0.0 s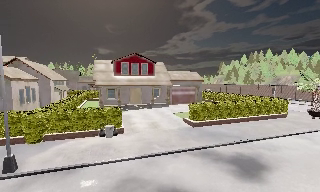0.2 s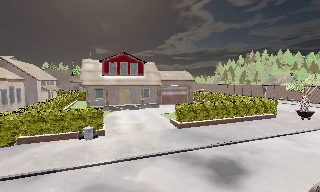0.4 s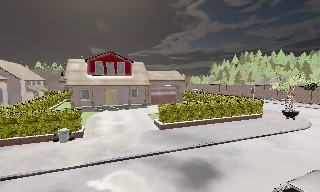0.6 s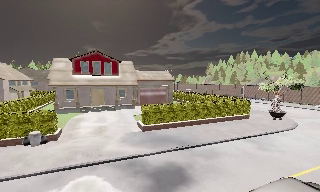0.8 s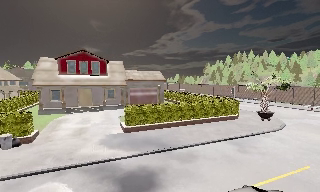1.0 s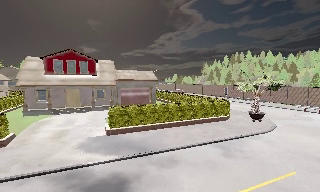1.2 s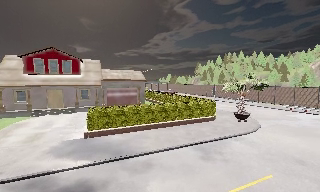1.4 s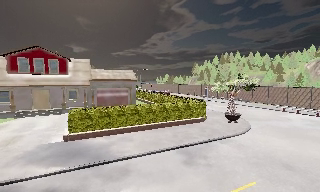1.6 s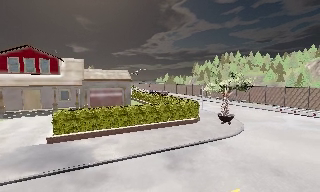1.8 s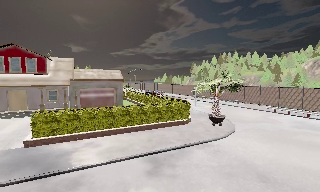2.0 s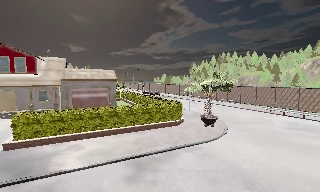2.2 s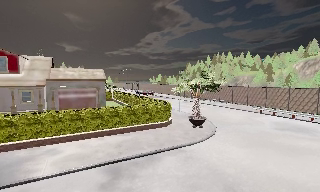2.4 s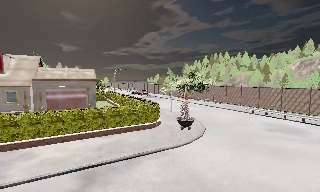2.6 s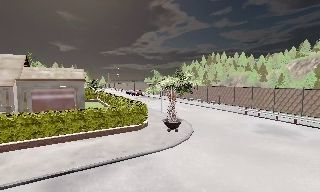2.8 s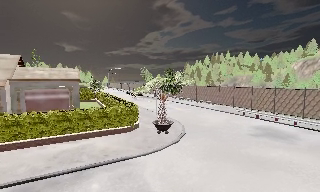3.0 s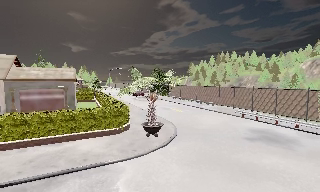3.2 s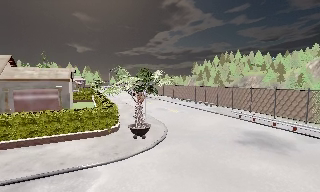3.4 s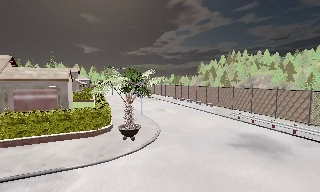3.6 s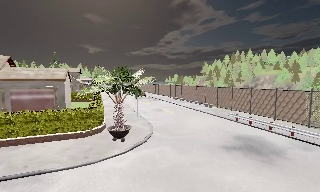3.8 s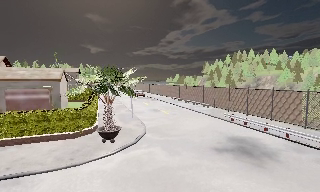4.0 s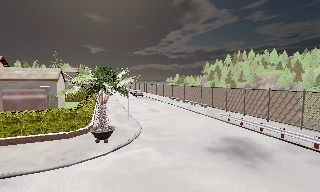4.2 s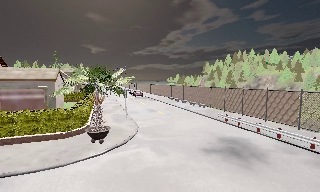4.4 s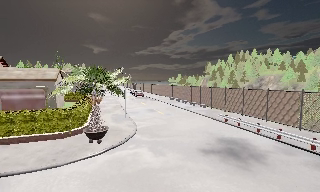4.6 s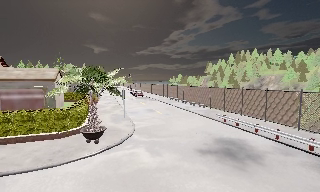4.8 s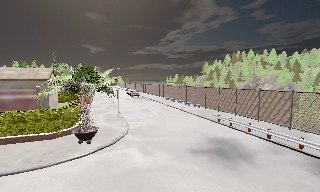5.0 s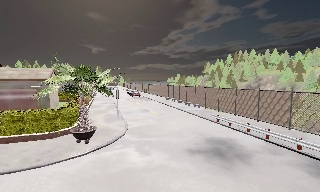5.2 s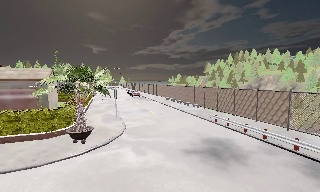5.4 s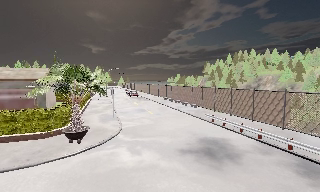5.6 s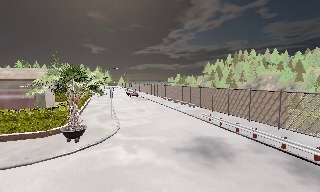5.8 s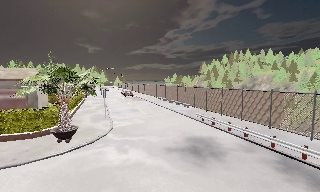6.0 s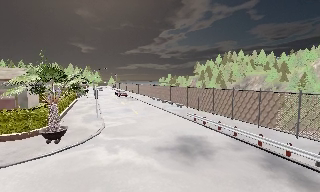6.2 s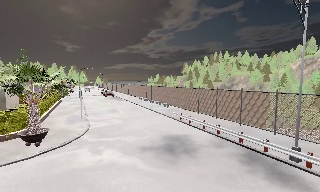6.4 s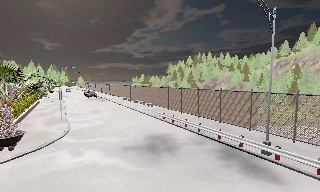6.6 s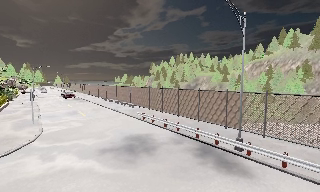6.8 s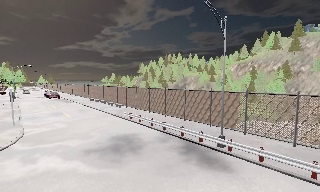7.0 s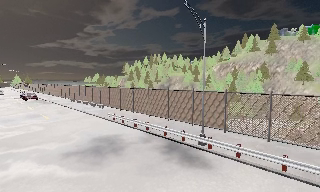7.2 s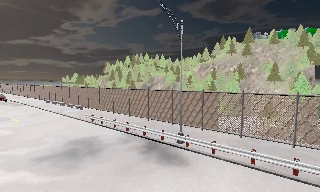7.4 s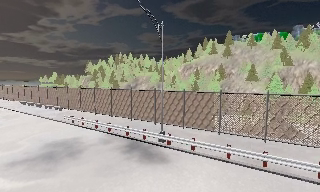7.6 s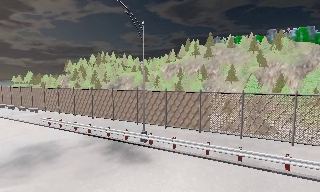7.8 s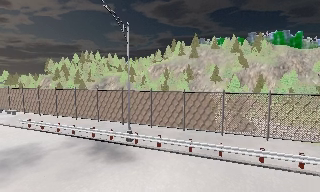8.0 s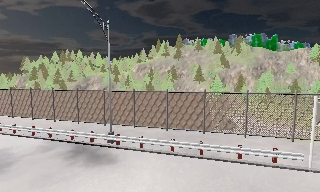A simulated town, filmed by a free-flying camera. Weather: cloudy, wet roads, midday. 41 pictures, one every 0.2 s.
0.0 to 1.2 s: The camera travels to its right, about 7 m, so close, fixed things drift to the left.
1.2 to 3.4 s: The camera travels to its right and forward, about 11 m, so close, fixed things drift to the left.
3.4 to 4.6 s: The camera travels to its right, about 3 m, so close, fixed things drift to the left. It loses speed.
4.6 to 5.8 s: The camera travels to its right, about 1.5 m, so close, fixed things drift to the left.
5.8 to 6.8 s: The camera pans to its right, which is clockwise from overhead, by about 20 degrees. It travels to its right, about 1.5 m, so close, fixed things drift to the left.
6.8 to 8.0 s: The camera swings to its right by about 35 degrees, and the scene slides to the left. It travels to its right and backward, about 1 m, so close, fixed things drift to the left.
The film runs forward here.
